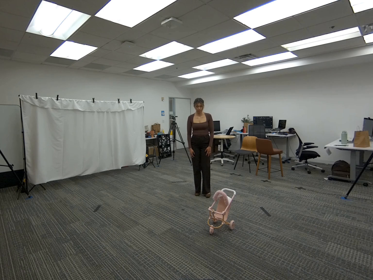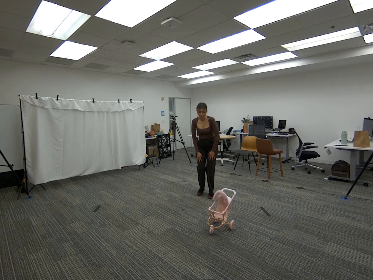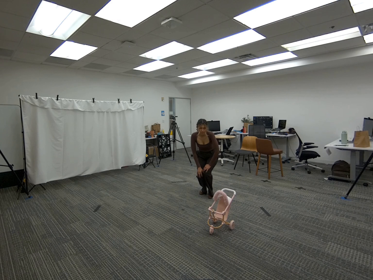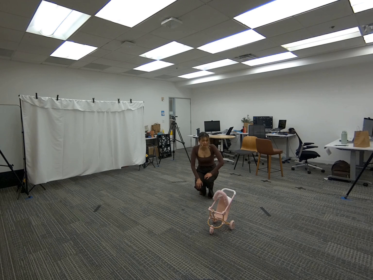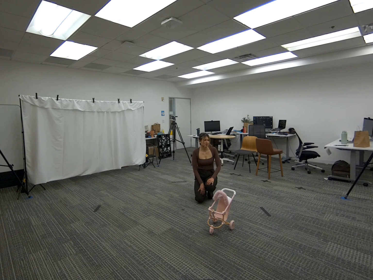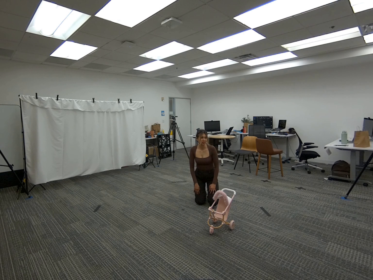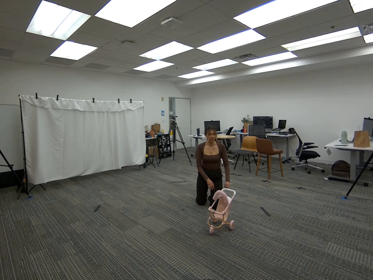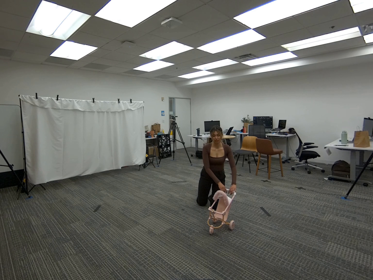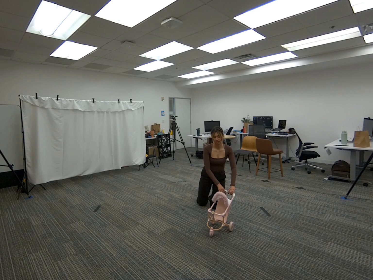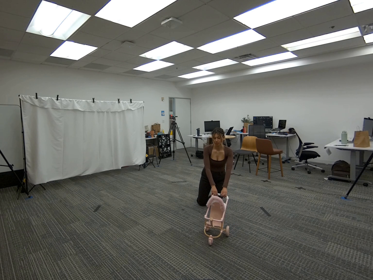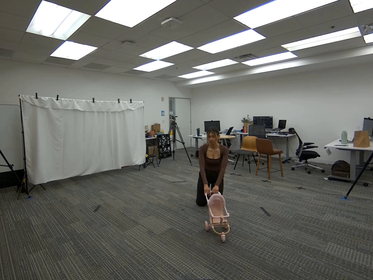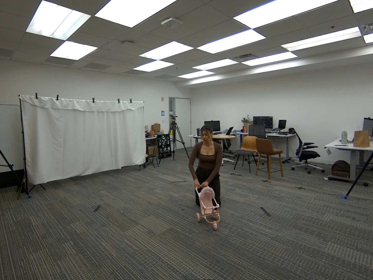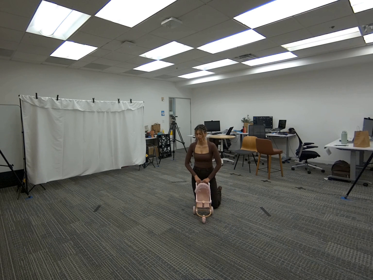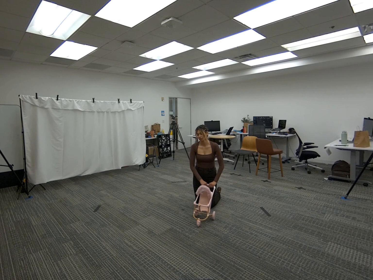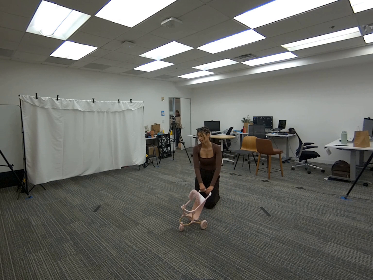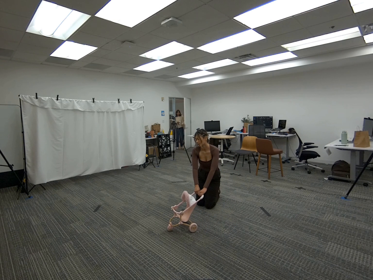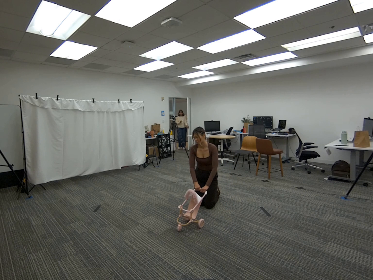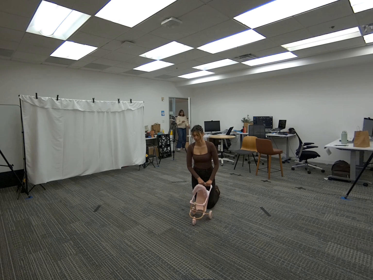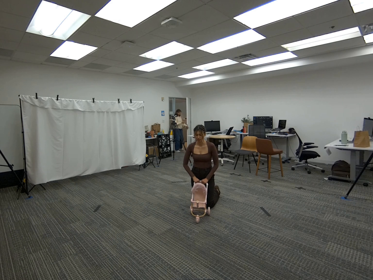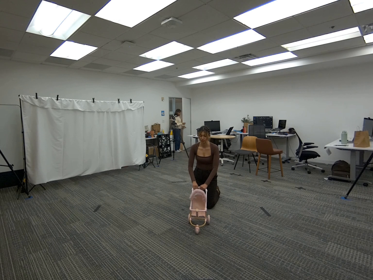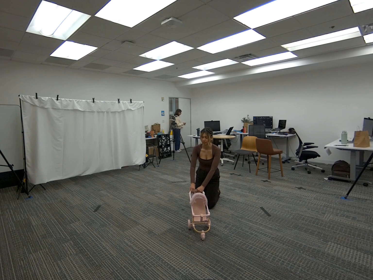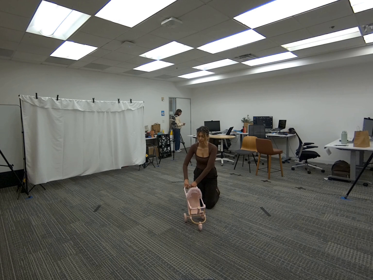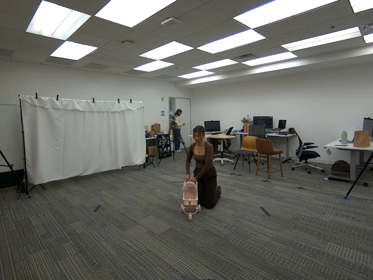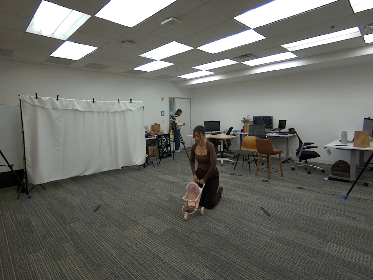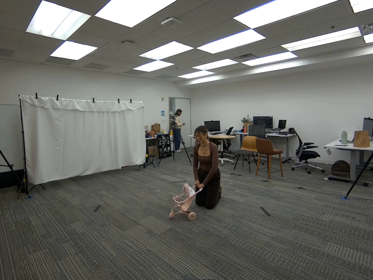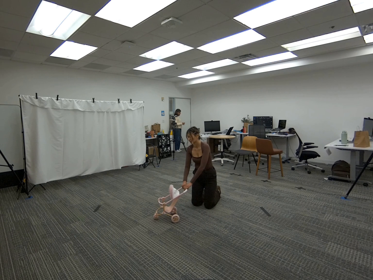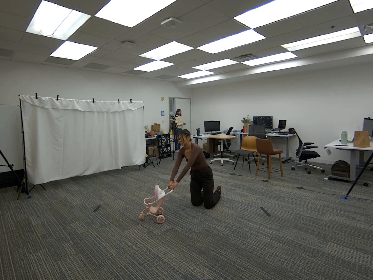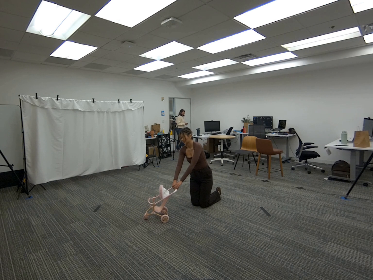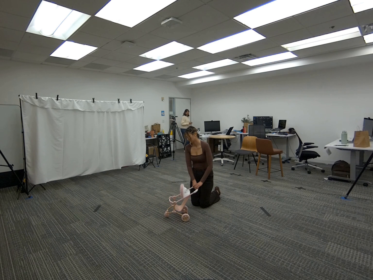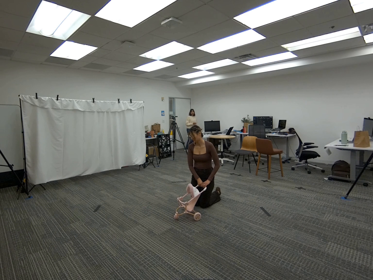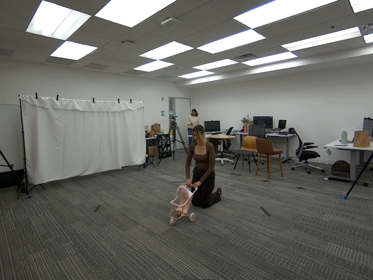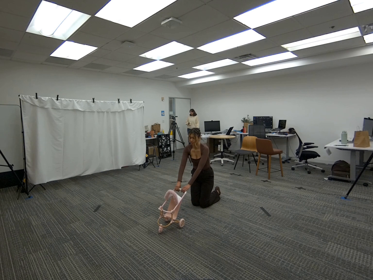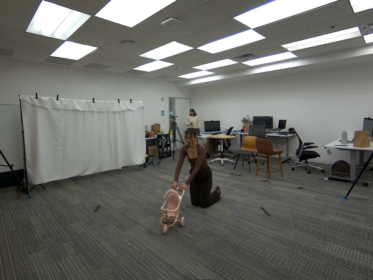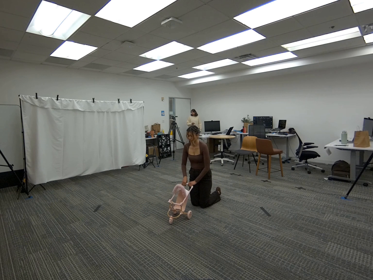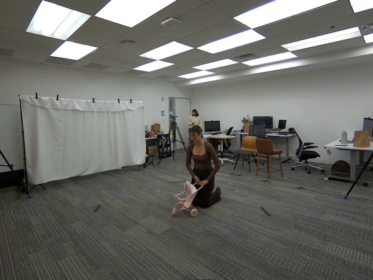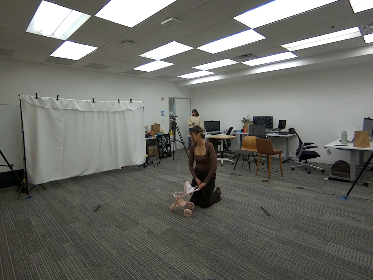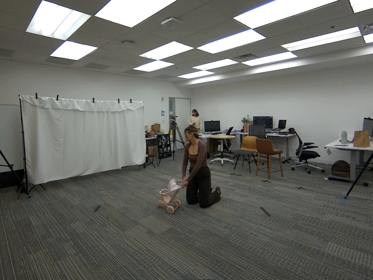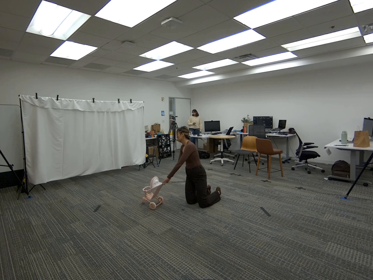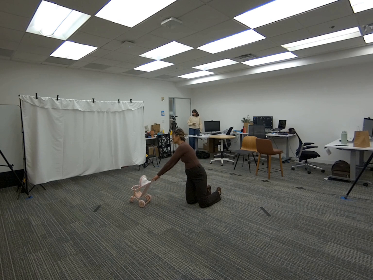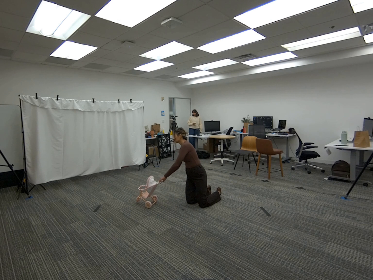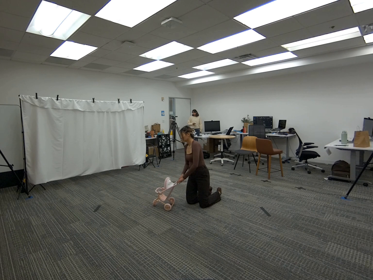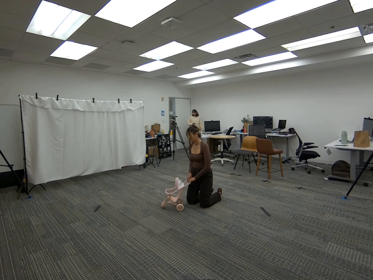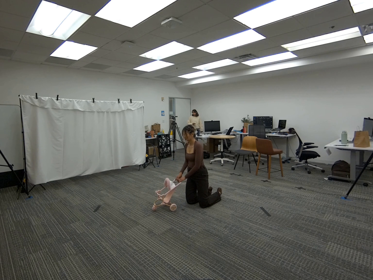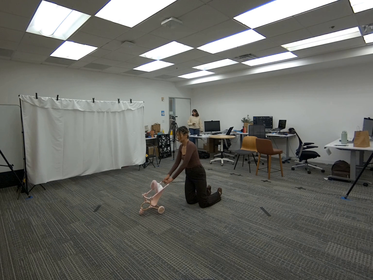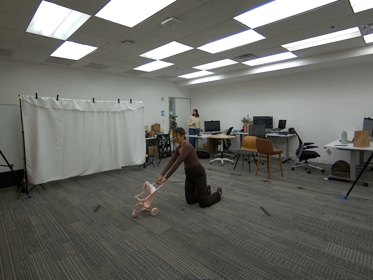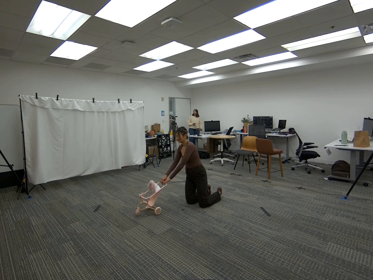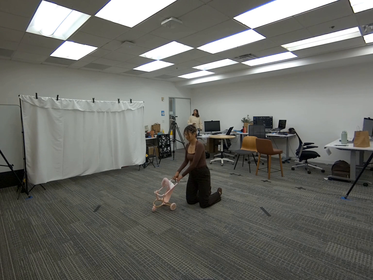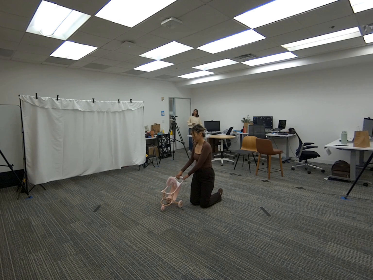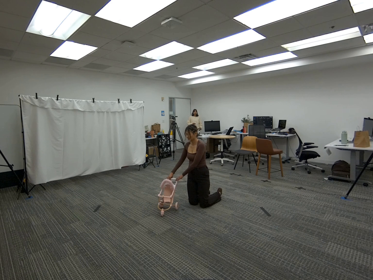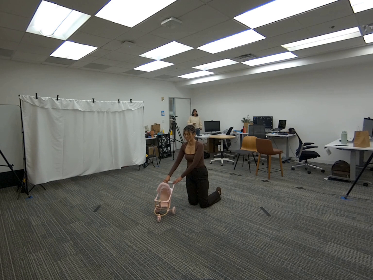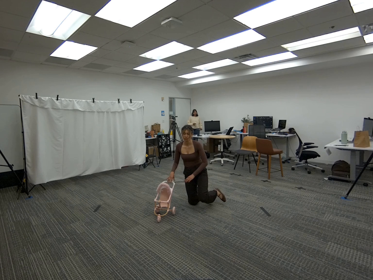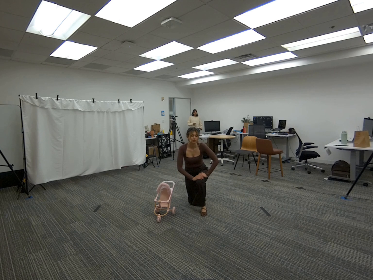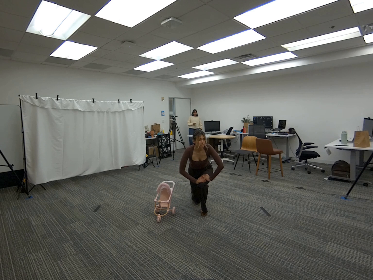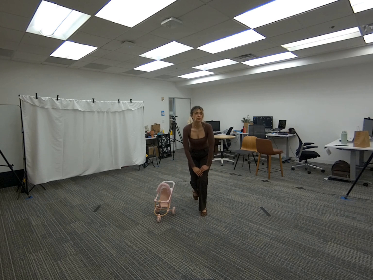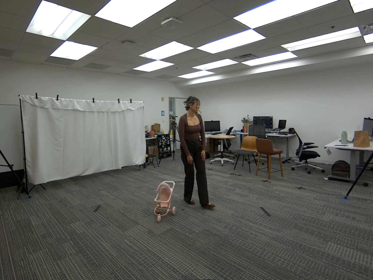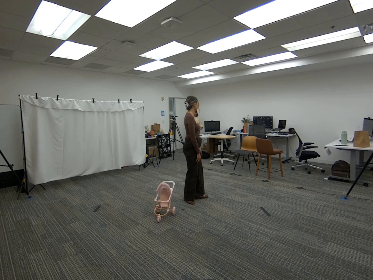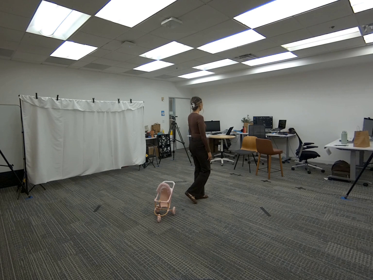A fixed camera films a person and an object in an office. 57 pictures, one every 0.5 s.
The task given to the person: Walk over to the toy stroller on the ground and use both hands to move the stroller back and forth within the bounding area.
